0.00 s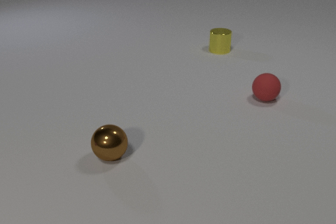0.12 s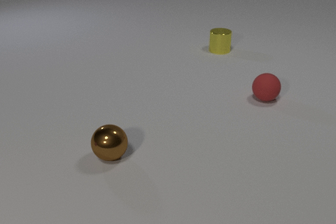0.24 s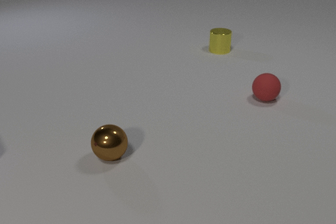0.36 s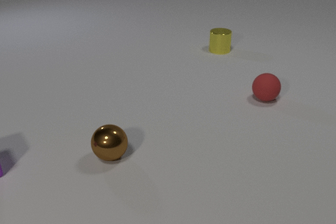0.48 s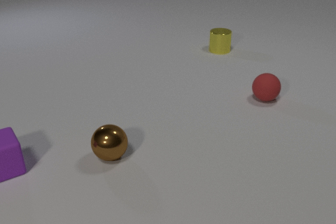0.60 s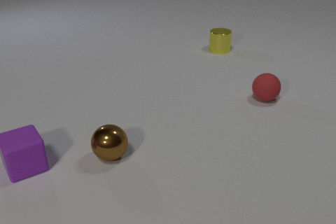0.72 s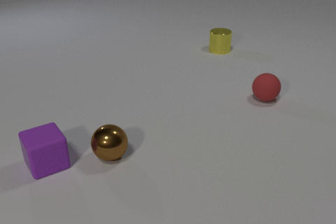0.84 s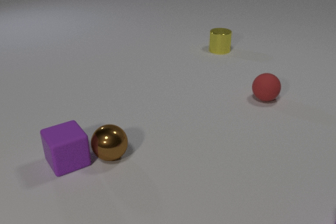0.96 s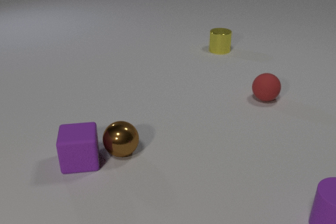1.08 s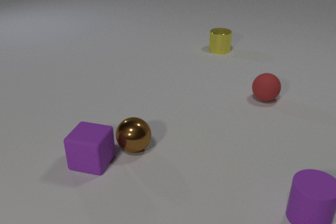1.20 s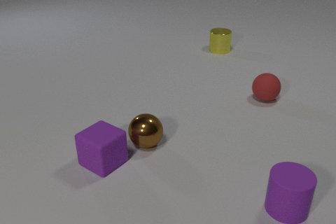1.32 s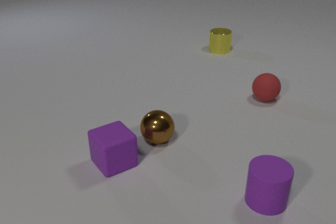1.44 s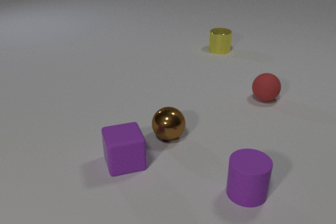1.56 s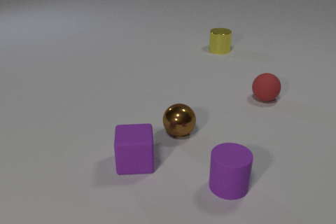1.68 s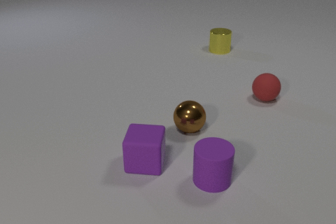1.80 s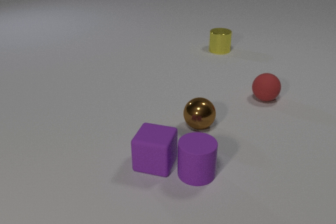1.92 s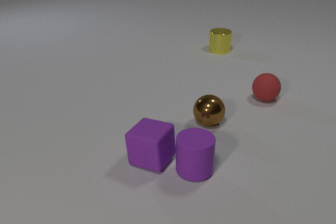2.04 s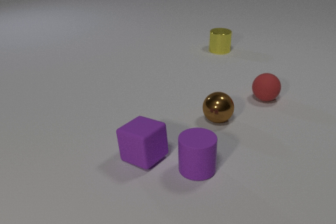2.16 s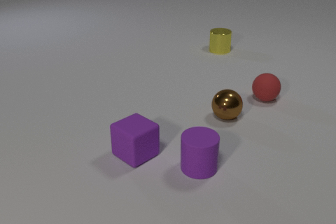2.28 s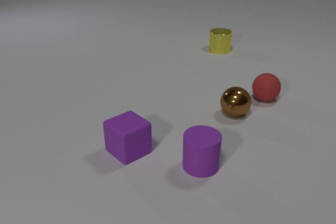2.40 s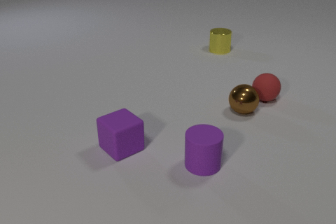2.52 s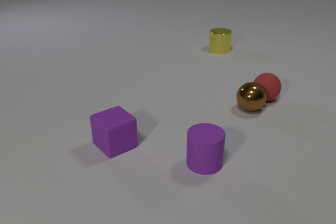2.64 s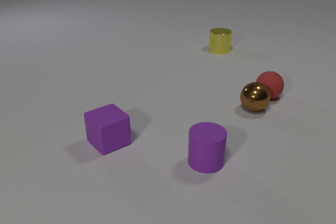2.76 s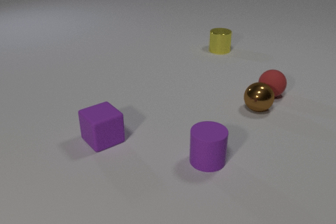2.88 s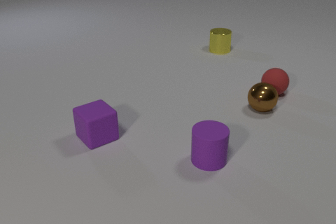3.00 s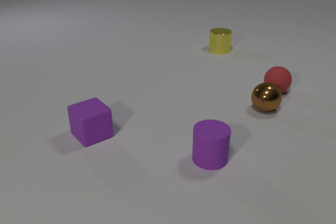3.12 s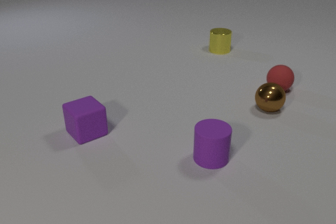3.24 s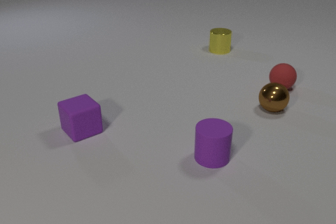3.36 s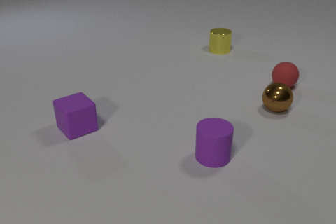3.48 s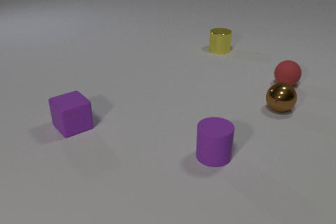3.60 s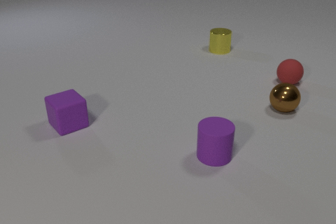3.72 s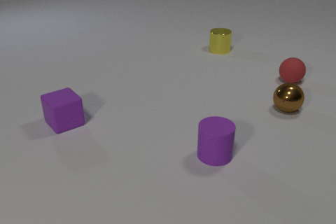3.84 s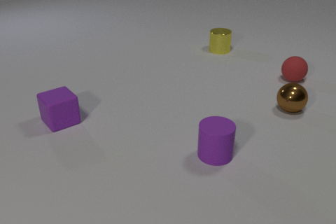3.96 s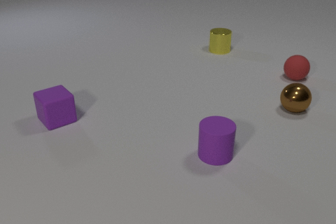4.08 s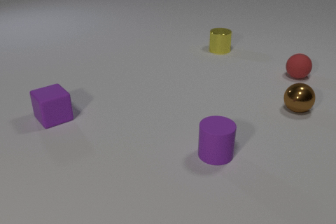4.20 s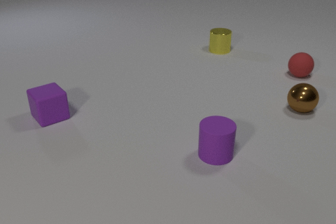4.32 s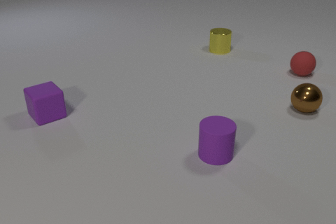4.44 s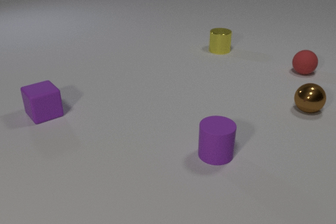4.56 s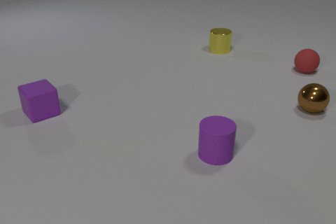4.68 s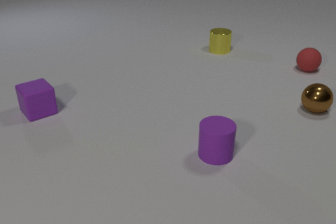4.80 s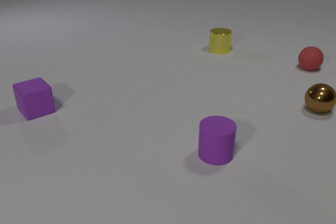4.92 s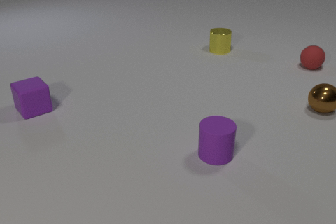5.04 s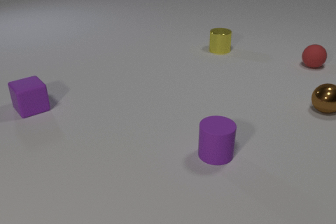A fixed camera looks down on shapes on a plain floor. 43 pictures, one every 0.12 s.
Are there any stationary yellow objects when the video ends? yes.
What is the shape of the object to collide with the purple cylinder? cube.
What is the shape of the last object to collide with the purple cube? cylinder.
0.00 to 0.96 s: The purple rubber cube comes in at the left edge, slides to the right, spins so that its near face slides to the left, clockwise seen from above. The brown metal sphere rolls to the right. The purple rubber cylinder comes in at the right edge, slides to the left. The purple rubber cube and the brown metal sphere collide.
0.96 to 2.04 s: The purple rubber cube slides to the right, spins so that its near face slides to the left, clockwise seen from above. The brown metal sphere rolls to the right and away from the camera. The purple rubber cylinder slides to the left. The purple rubber cube and the purple rubber cylinder collide.
2.04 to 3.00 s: The purple rubber cube slides to the left and away from the camera. The brown metal sphere rolls to the right and away from the camera. The purple rubber cylinder slides away from the camera and to the right. The red rubber sphere rolls away from the camera and to the right. The brown metal sphere and the red rubber sphere collide.
3.00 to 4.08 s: The purple rubber cube slides away from the camera and to the left. The brown metal sphere rolls to the right. The purple rubber cylinder slides away from the camera. The red rubber sphere rolls away from the camera and to the right.
4.08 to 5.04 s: The purple rubber cube slides away from the camera and to the left. The brown metal sphere rolls to the right. The red rubber sphere rolls away from the camera and to the right.
